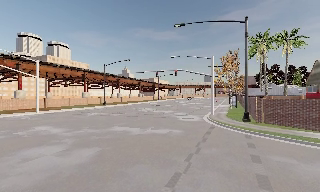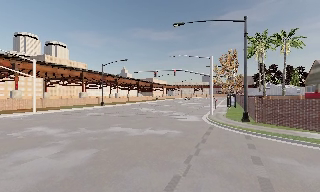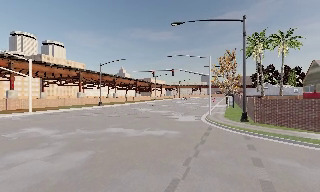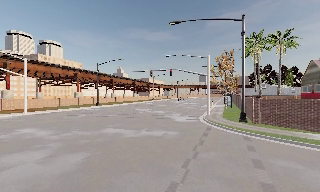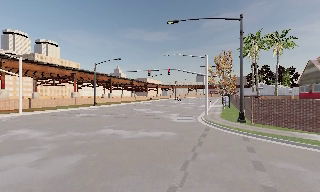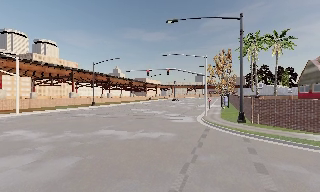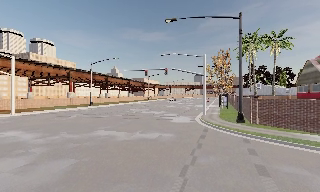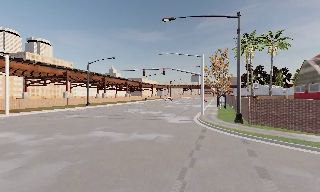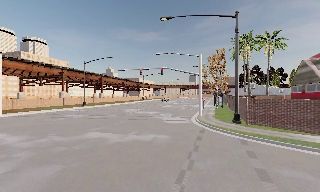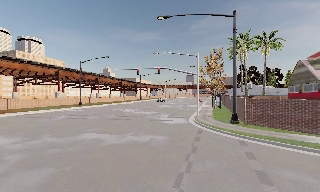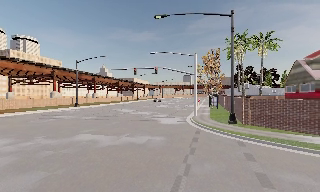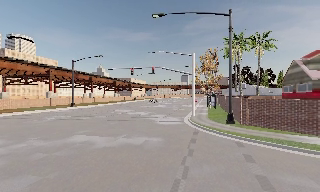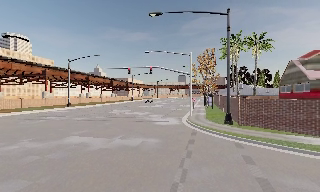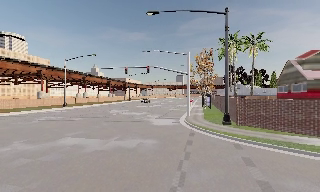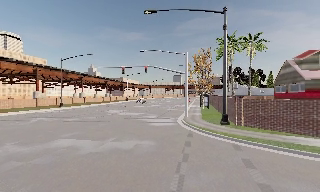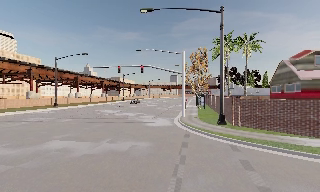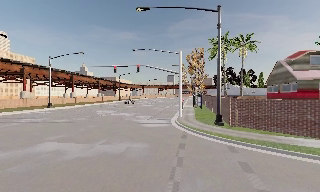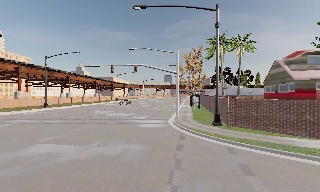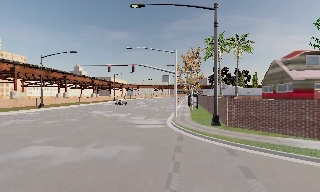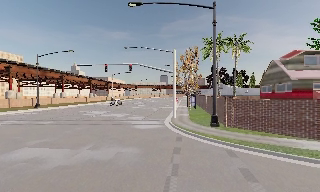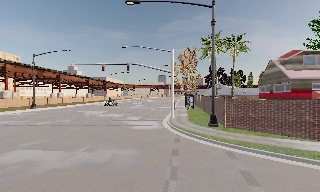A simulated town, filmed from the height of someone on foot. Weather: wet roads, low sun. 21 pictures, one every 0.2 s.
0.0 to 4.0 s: The scene slides to the left, as the camera pans about 15 degrees to its right. It travels forward, about 4.5 m, so what stands in front looms larger.
The film runs forward here.
